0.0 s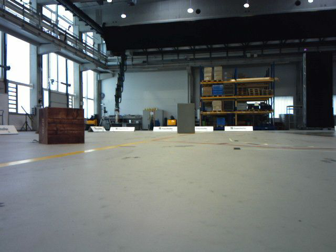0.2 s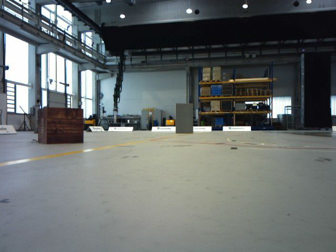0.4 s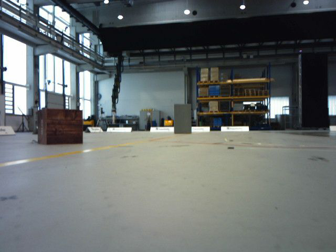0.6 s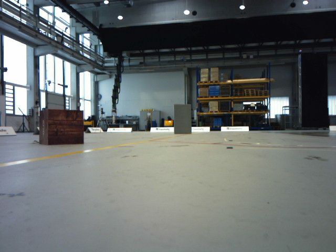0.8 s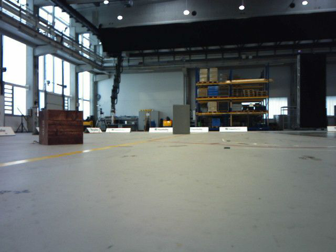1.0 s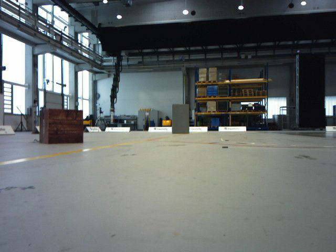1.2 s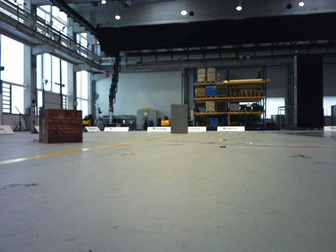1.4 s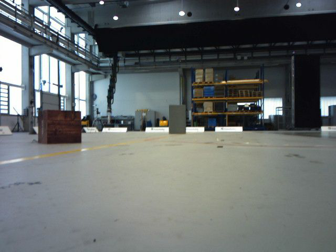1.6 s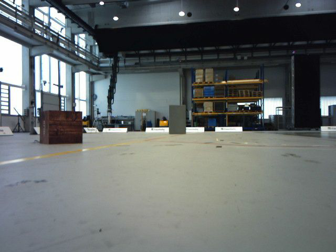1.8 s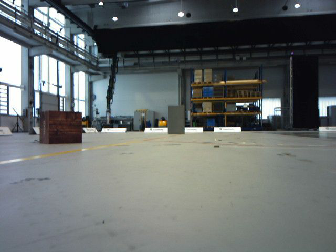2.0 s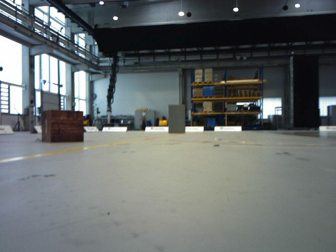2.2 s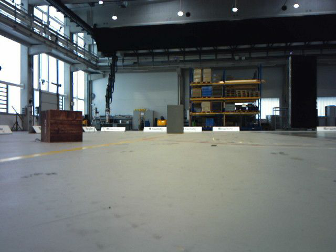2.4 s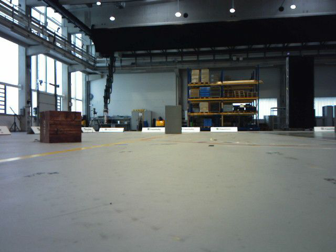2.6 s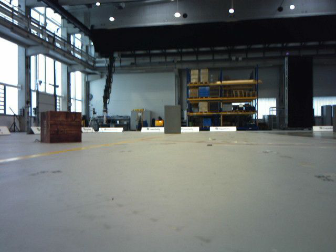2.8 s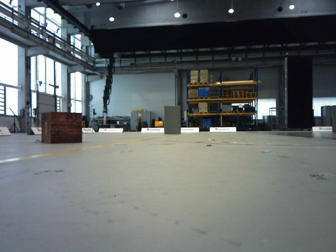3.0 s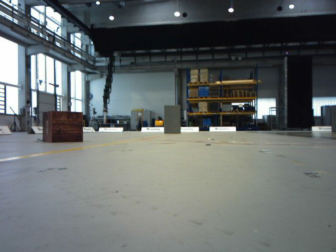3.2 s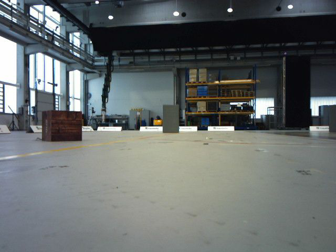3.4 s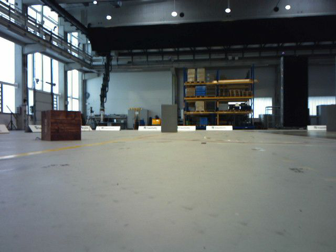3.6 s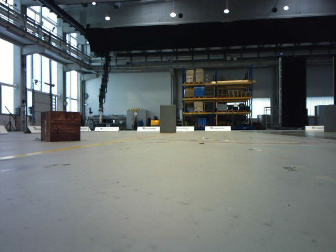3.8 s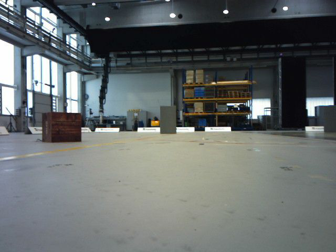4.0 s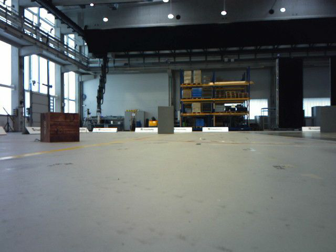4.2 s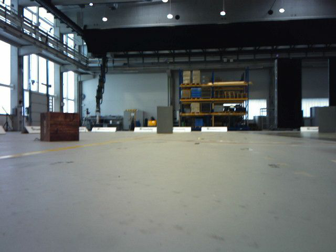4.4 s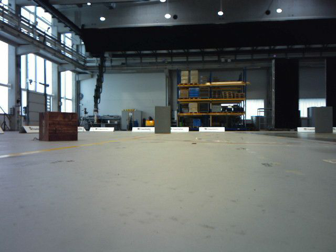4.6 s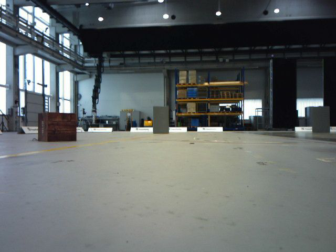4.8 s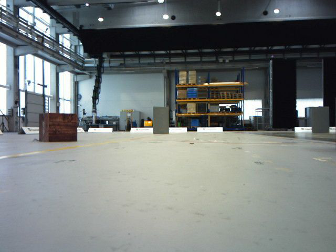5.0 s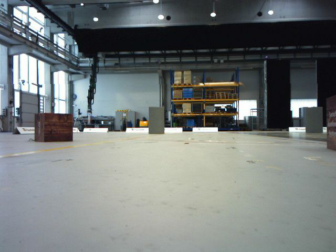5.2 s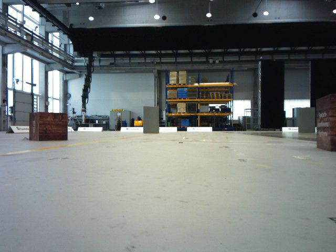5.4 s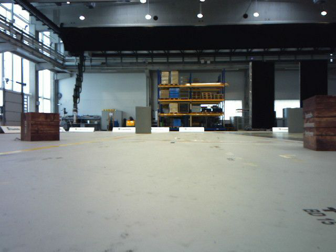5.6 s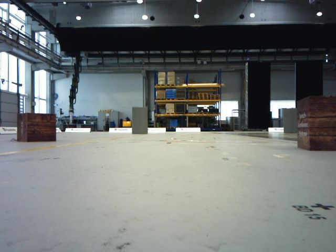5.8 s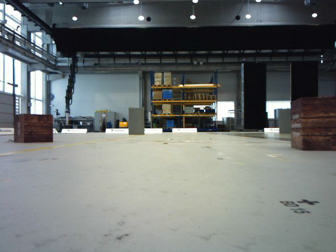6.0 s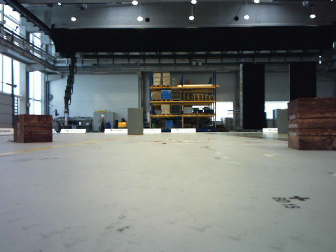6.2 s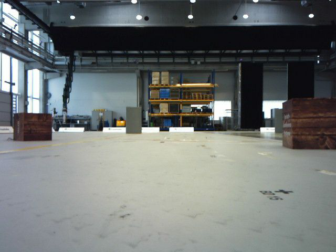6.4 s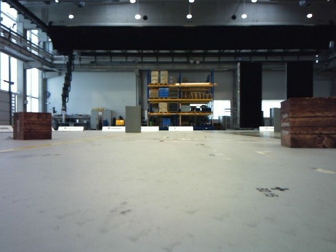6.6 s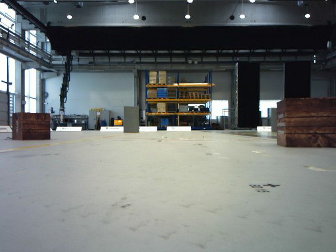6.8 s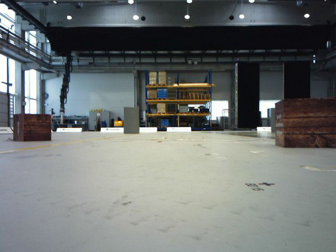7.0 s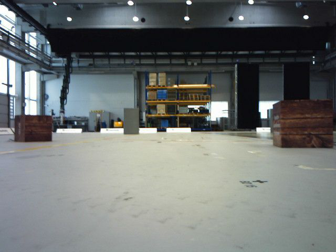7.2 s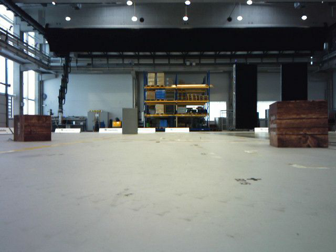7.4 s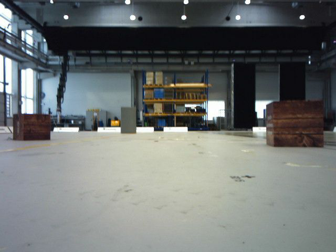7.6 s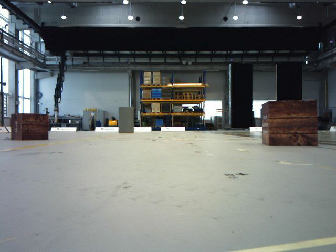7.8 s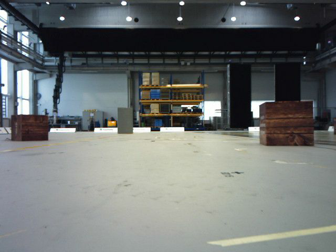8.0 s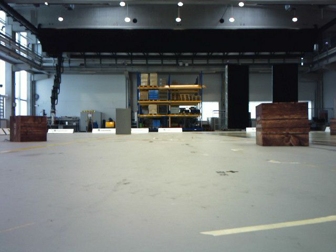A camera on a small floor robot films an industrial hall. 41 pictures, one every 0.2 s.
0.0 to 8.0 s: The scene slides to the left, as the camera pans about 10 degrees to its right. It travels backward, about 1.6 m, so what stands in front gets smaller.
The film runs backward here.
